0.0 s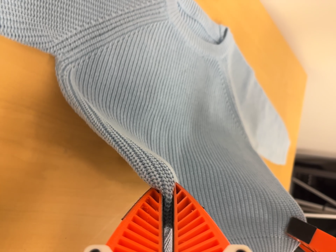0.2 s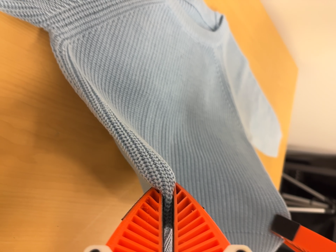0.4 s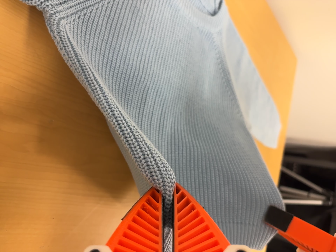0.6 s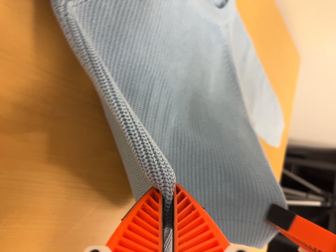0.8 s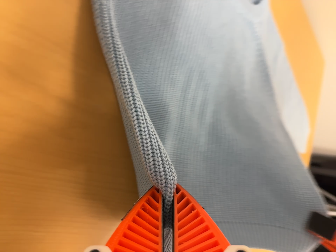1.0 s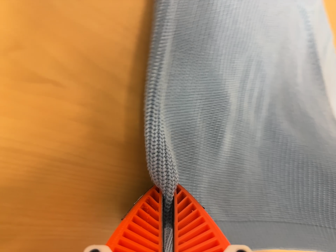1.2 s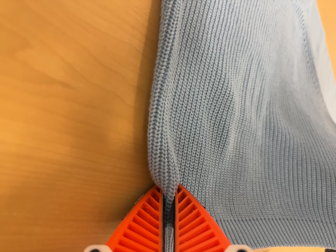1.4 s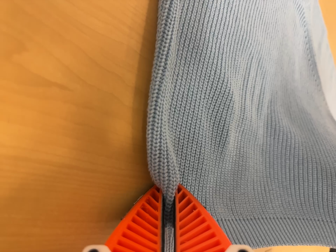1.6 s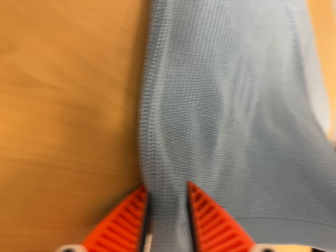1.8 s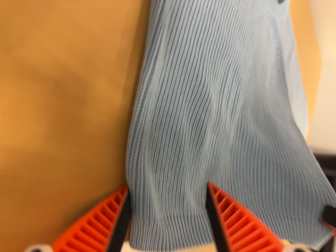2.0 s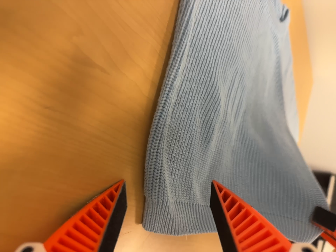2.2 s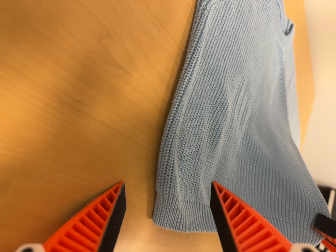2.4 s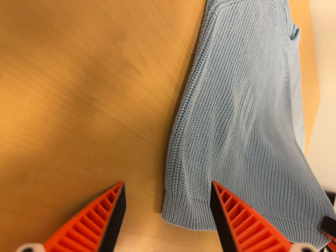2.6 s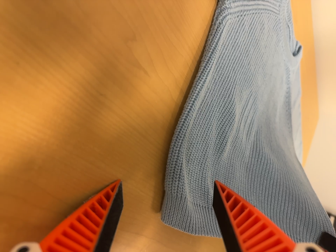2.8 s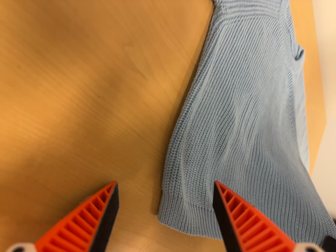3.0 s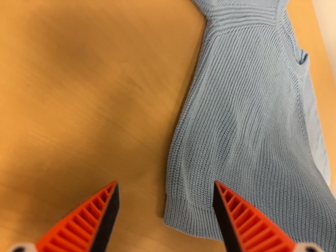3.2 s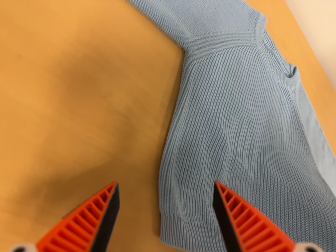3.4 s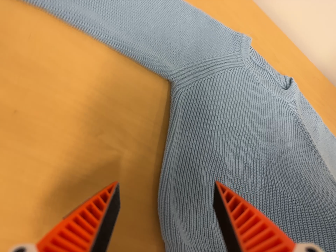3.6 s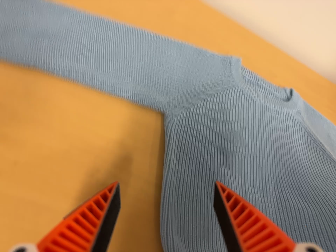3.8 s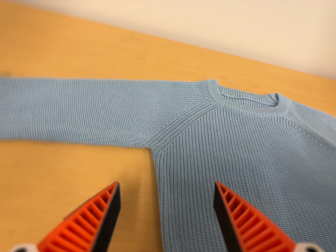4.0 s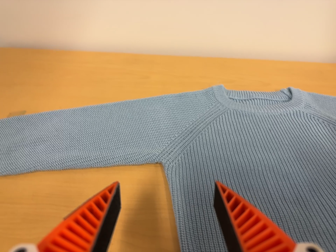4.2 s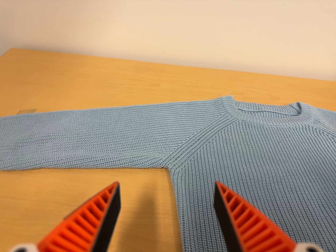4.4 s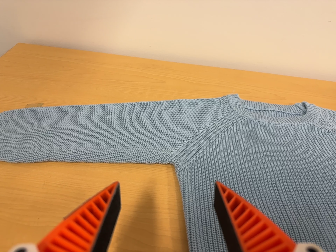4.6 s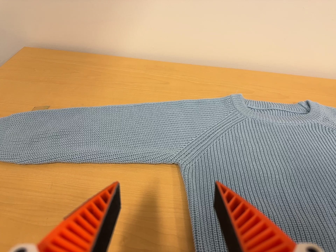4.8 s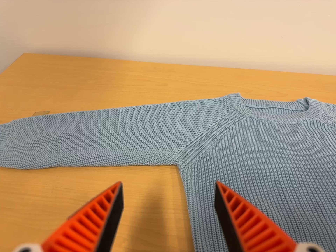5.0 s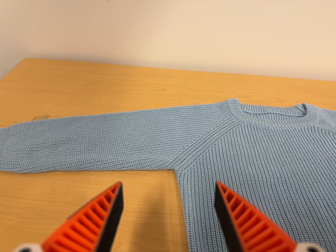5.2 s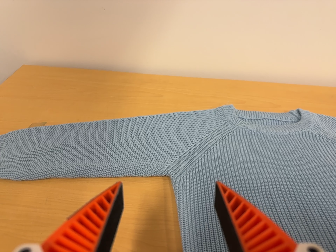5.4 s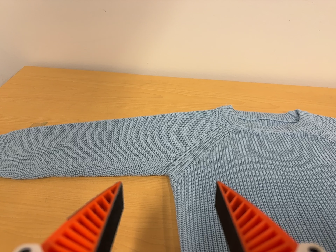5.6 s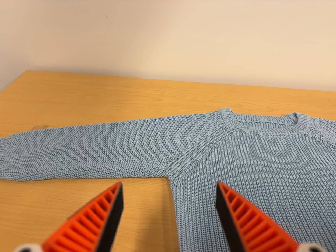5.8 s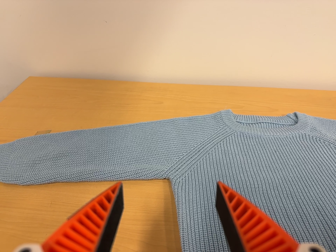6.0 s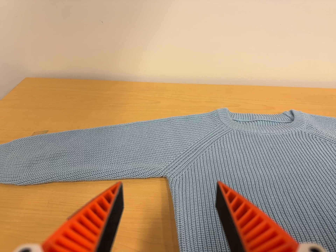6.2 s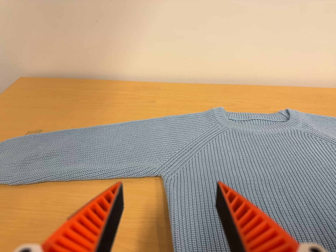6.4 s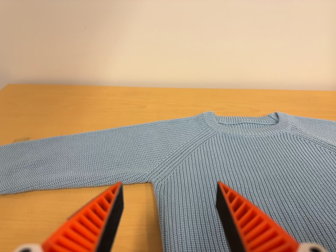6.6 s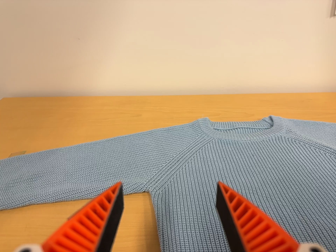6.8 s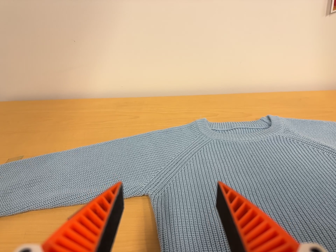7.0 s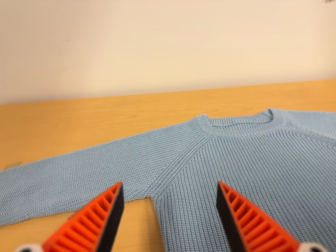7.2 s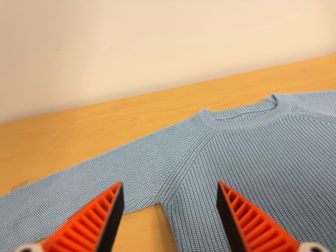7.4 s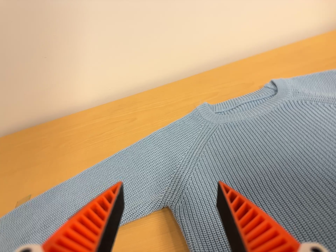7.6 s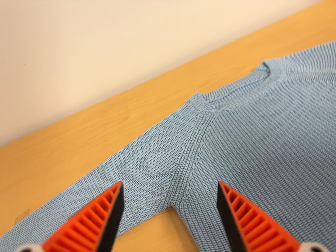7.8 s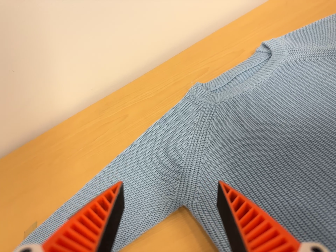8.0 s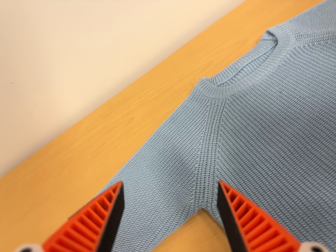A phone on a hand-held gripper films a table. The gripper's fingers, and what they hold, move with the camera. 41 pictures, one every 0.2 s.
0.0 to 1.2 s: The camera travels to its left and forward, about 16 cm, so close, fixed things drift to the right.
1.2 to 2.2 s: The camera travels backward and to its left, about 7 cm, so what stands in front gets smaller.
2.2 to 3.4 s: The camera pans to its left by about 15 degrees. It travels to its right and backward, about 12 cm. Its aim tips toward the top of its view by about 20 degrees, and the scene shifts downward. It rolls about its line of sight by about 10 degrees, and the scene rotates counterclockwise.
3.4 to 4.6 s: The camera pans to its left by about 20 degrees. It travels to its right, about 12 cm. Its aim tips toward the top of its view by about 25 degrees, and the scene shifts downward. It rolls about its line of sight by about 30 degrees, and the scene rotates counterclockwise.
4.6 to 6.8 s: The camera travels to its right, about 6 cm, so close, fixed things drift to the left.
6.8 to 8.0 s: The camera travels forward and toward the top of its view, about 10 cm, so what stands in front looms larger. Its aim tips toward the bottom of its view by about 10 degrees. It rolls about its line of sight by about 35 degrees, and the scene rotates counterclockwise.
The film runs backward here.
